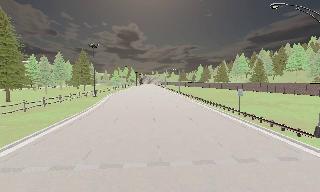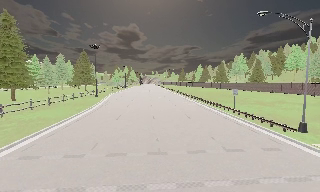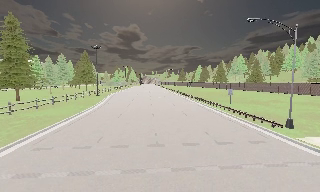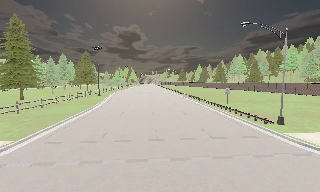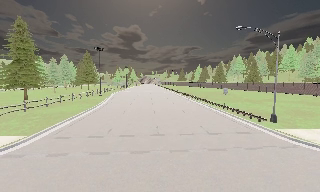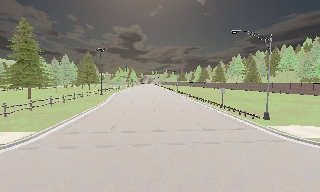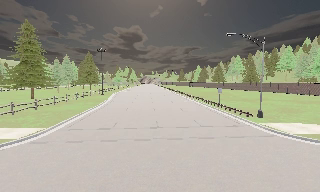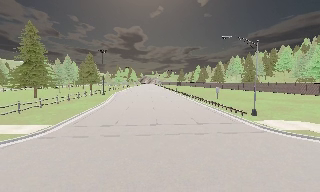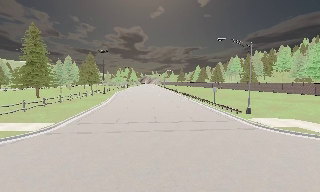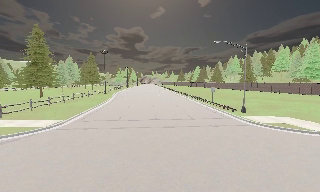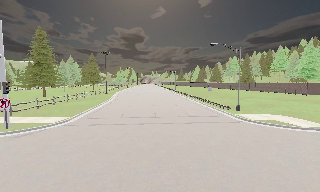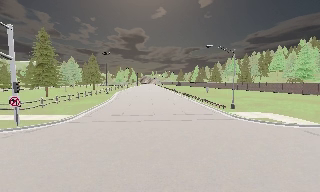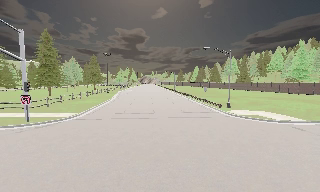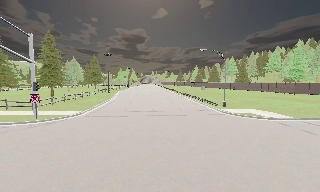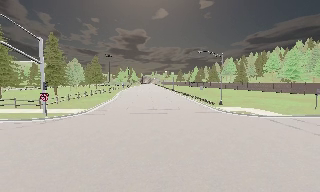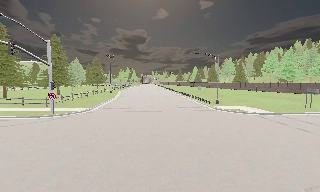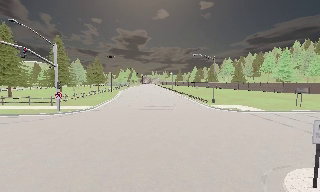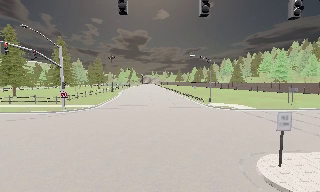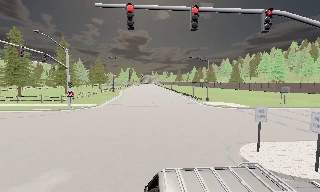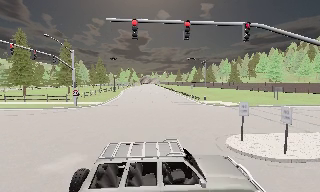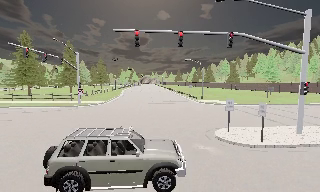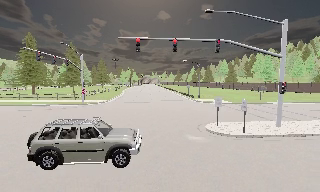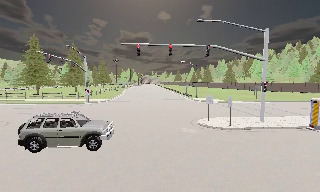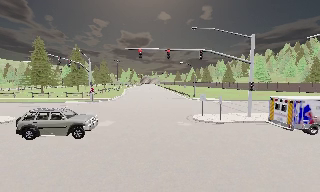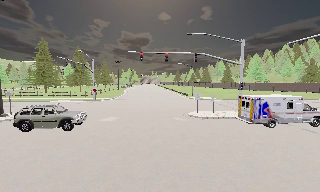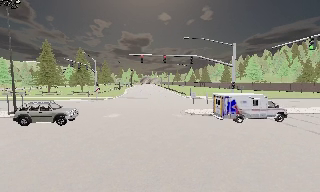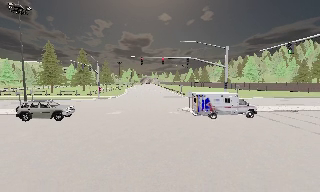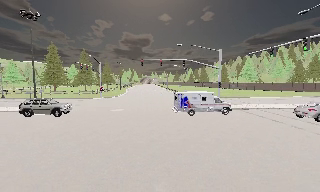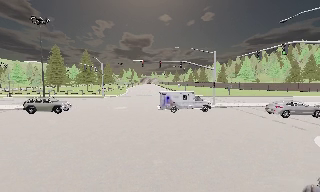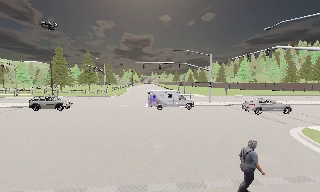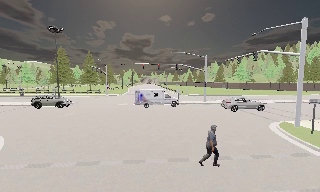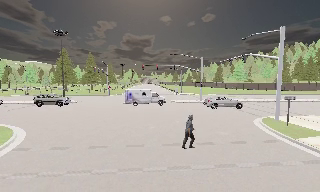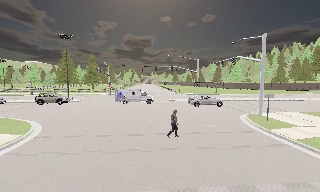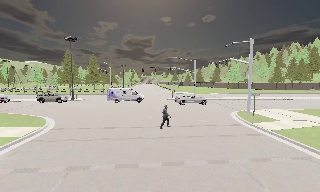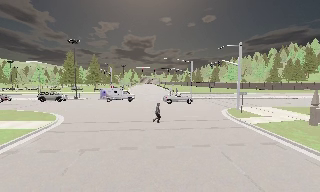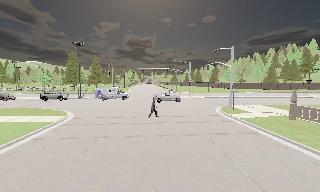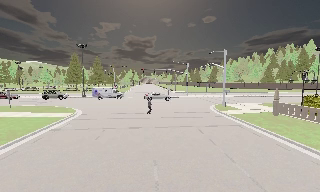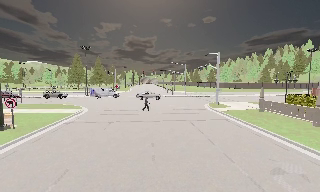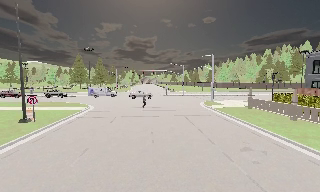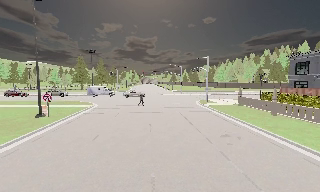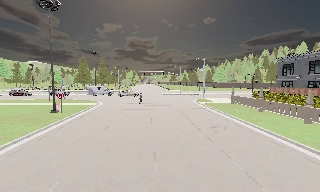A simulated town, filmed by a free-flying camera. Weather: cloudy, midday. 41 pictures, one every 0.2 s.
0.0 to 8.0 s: The camera travels backward, about 60 m, so what stands in front gets smaller. It gains speed.
The film runs backward here.
